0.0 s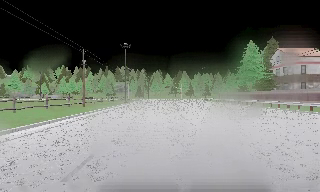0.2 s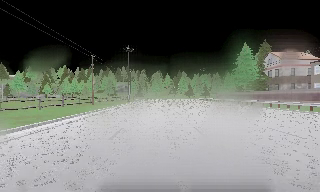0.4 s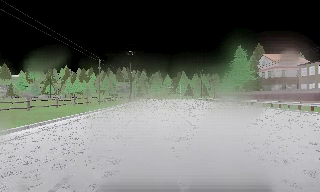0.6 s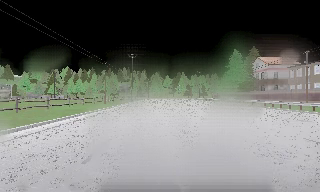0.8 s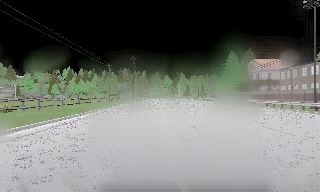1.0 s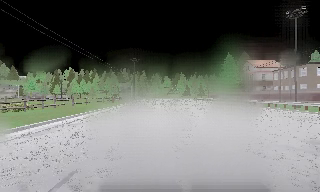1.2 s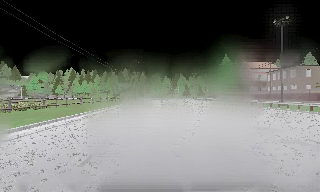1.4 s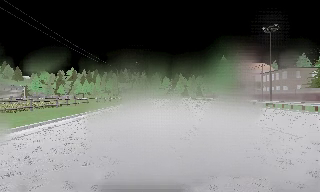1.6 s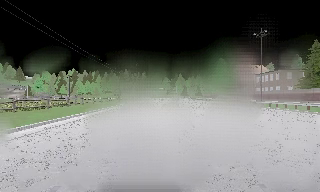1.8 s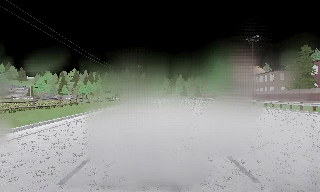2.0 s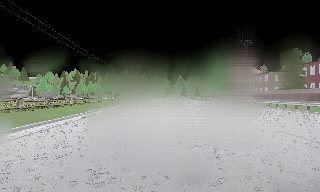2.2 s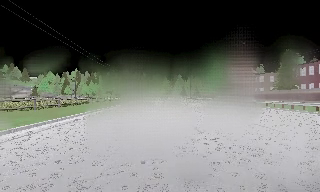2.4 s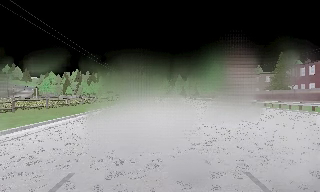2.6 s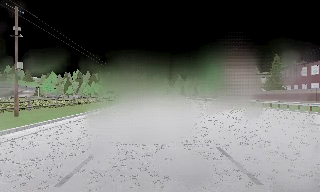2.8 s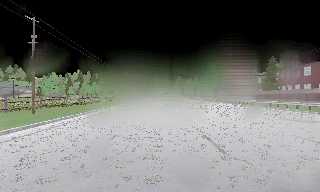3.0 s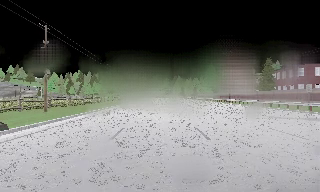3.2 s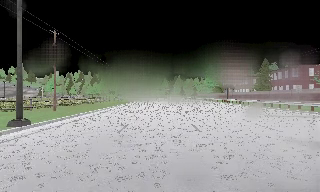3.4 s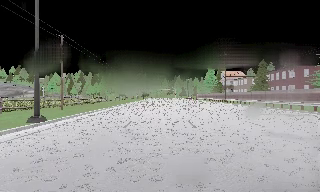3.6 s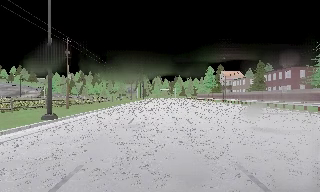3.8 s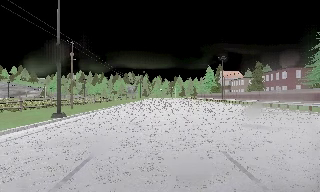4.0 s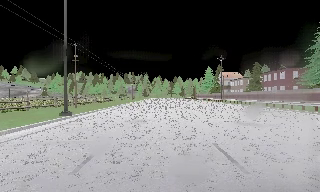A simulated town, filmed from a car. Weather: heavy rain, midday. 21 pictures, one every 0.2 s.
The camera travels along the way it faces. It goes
backward.
0.0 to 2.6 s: The camera travels backward, about 30 m, so what stands in front gets smaller.
2.6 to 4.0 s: The camera travels backward, about 8 m, so what stands in front gets smaller. It loses speed.
The film runs backward here.
